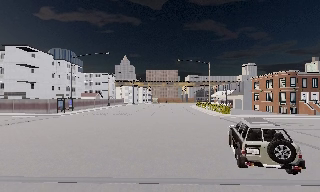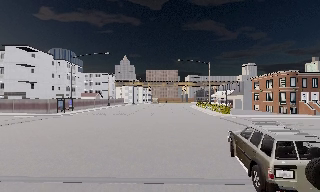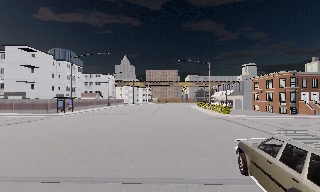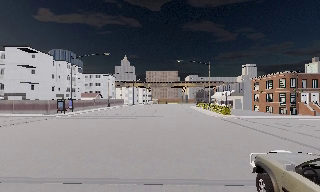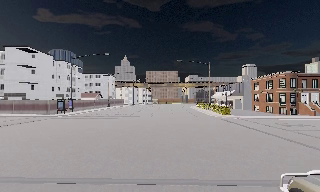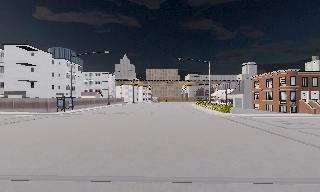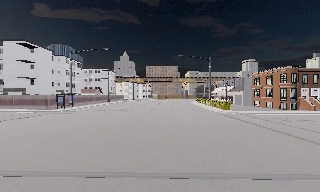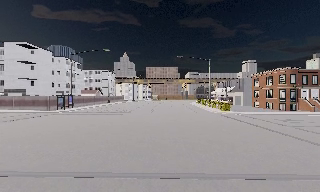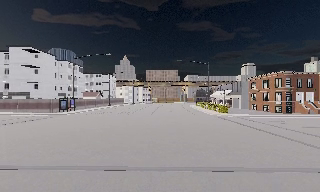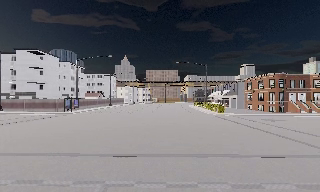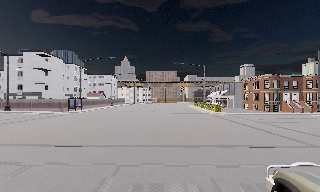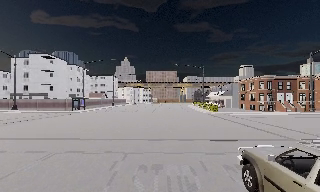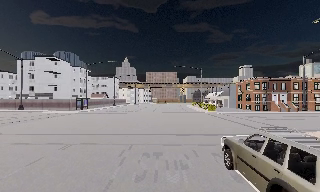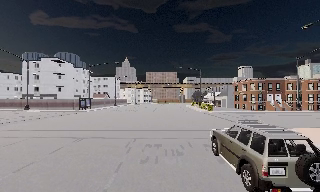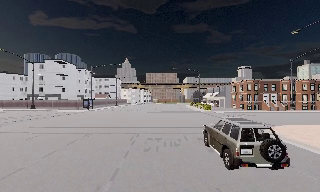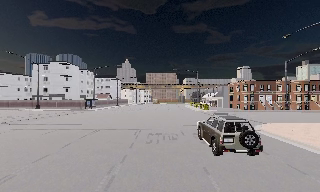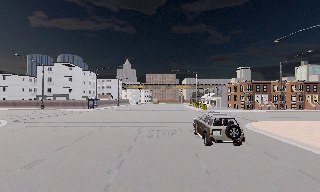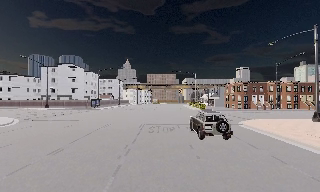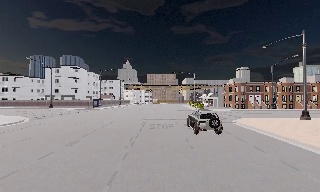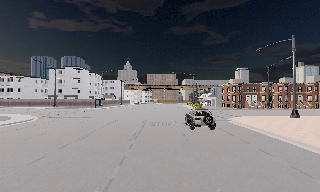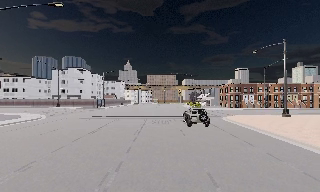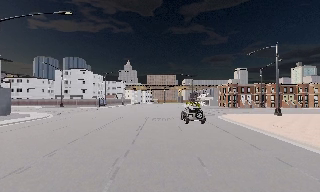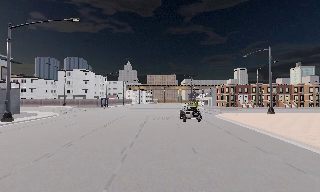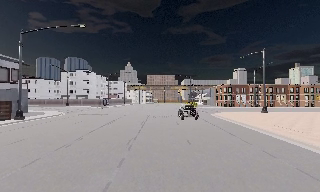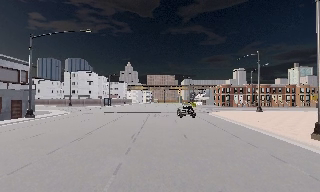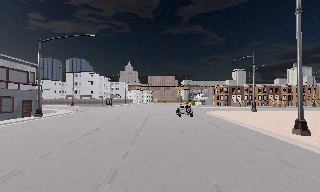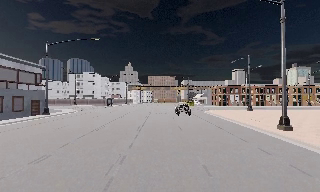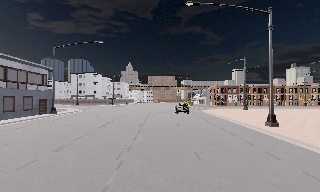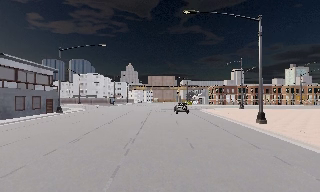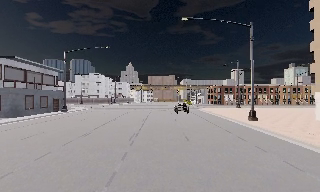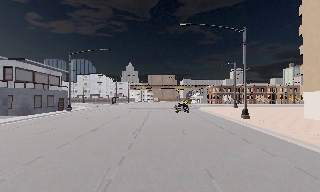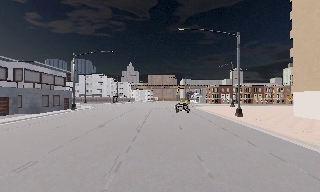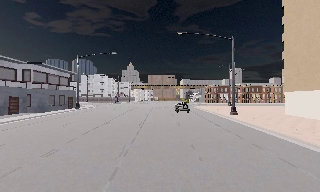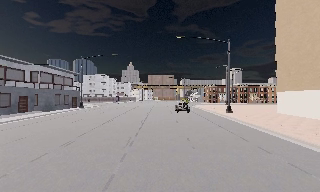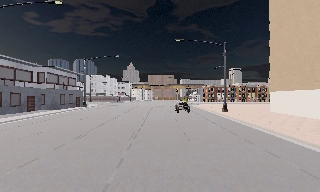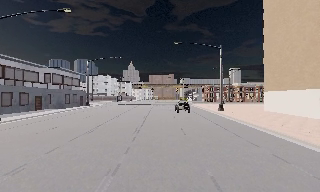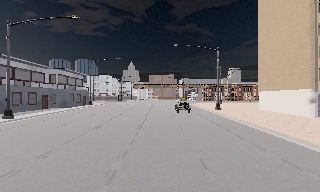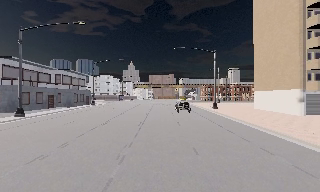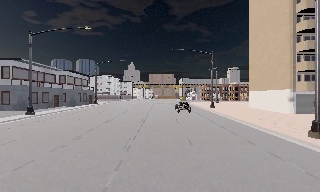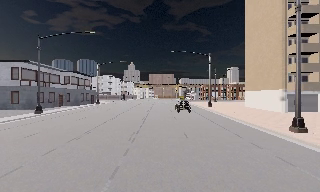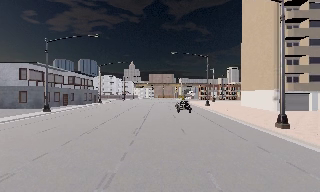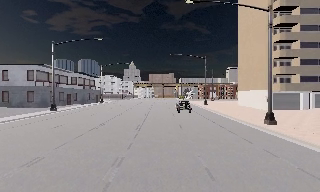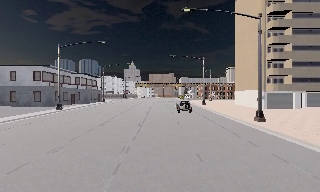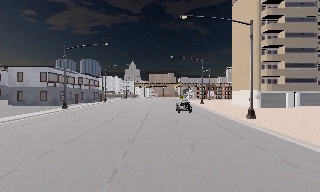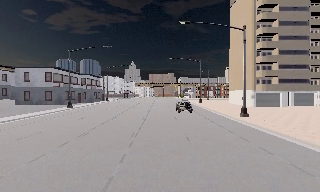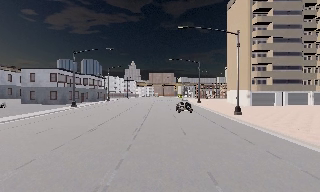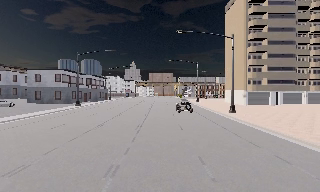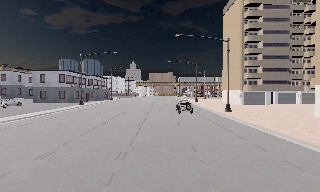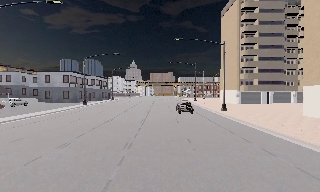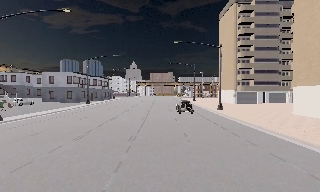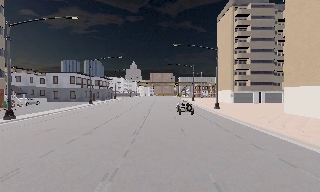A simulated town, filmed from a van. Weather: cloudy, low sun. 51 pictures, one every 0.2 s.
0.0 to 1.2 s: The camera keeps its place and its aim.
1.2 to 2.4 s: The camera travels backward, about 7 m, so what stands in front gets smaller. It gains speed.
2.4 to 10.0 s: The camera travels backward, about 55 m, so what stands in front gets smaller.
The film runs backward here.
